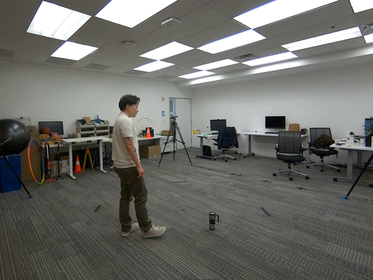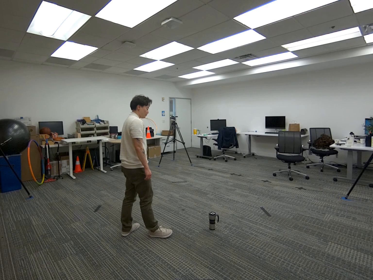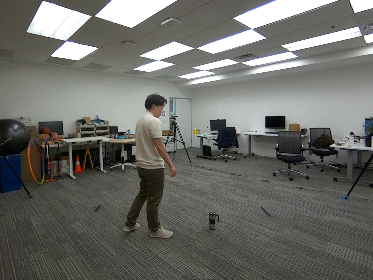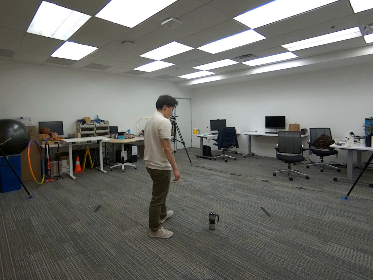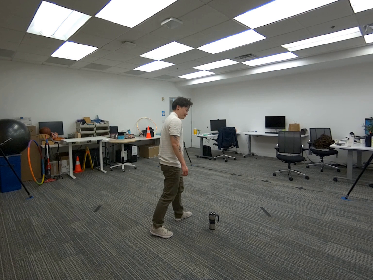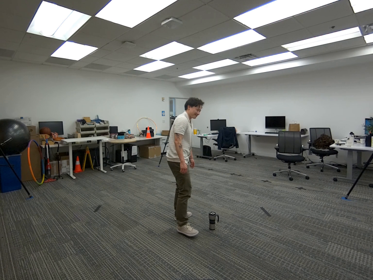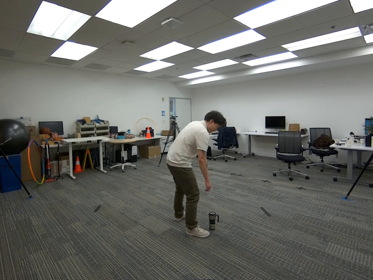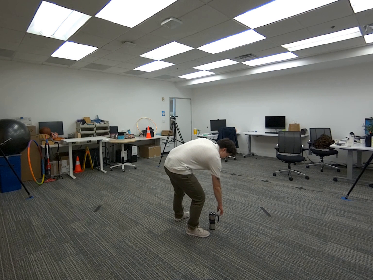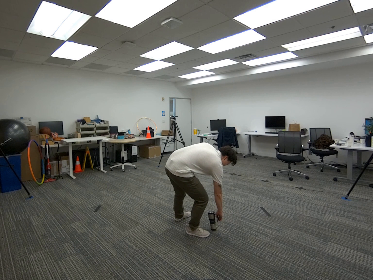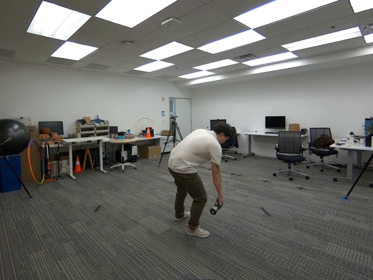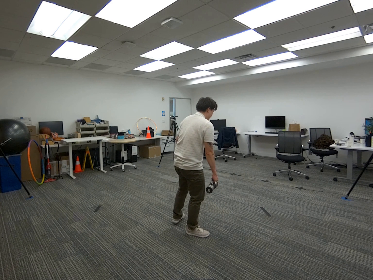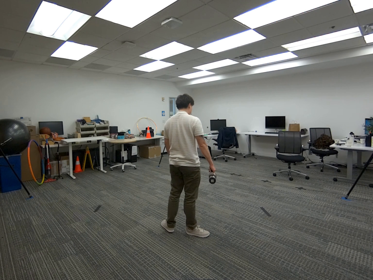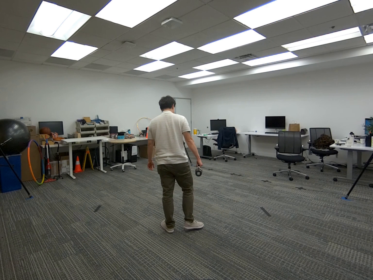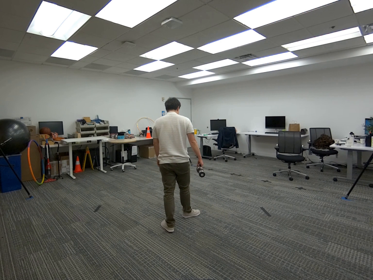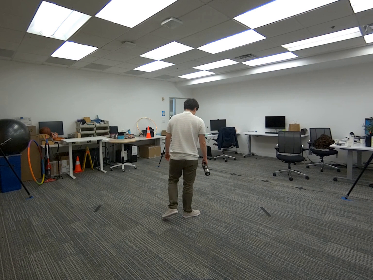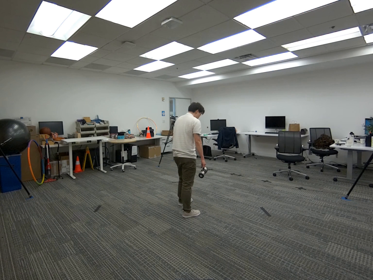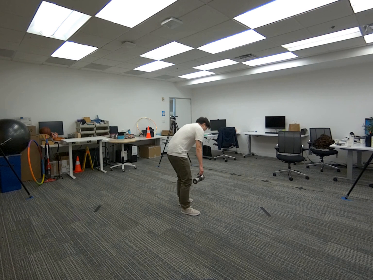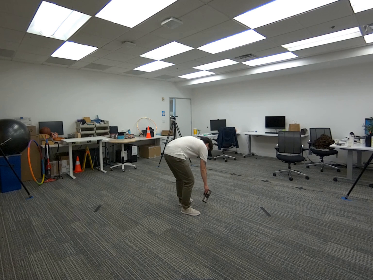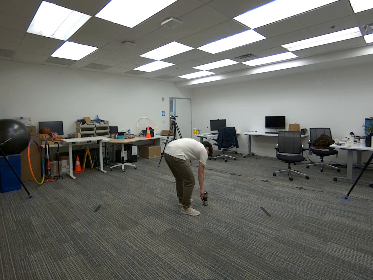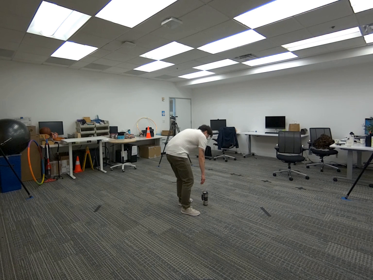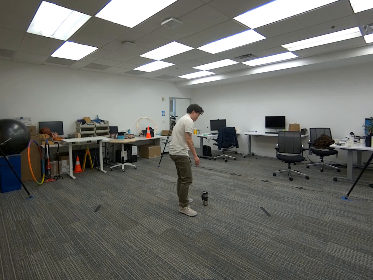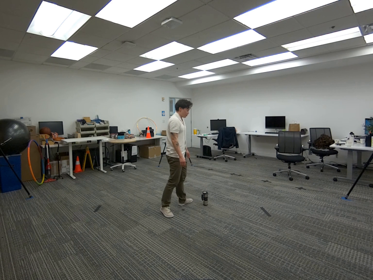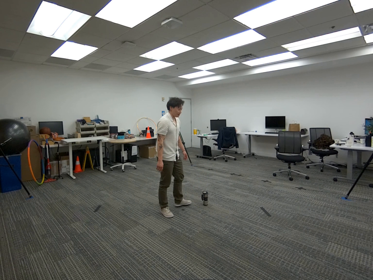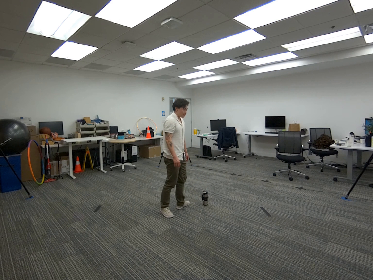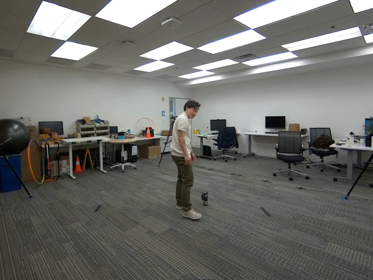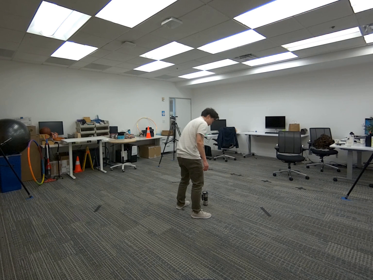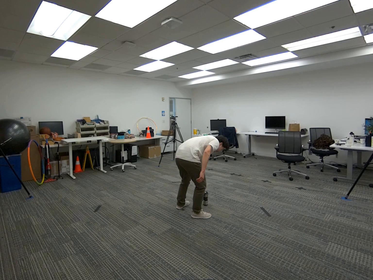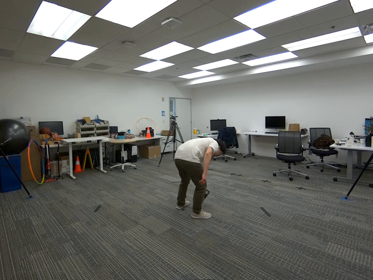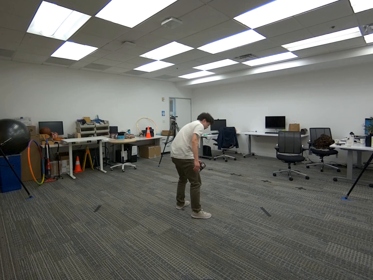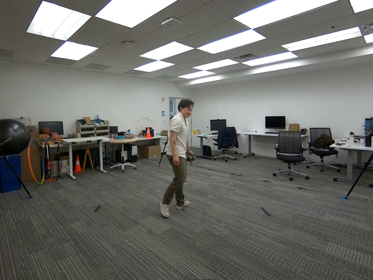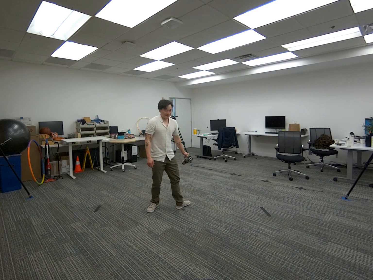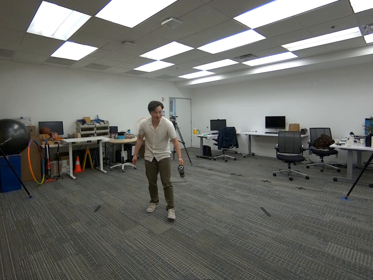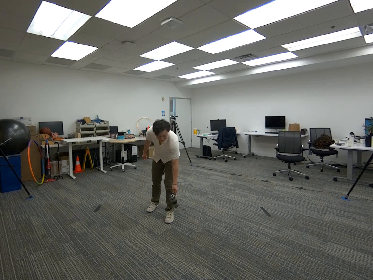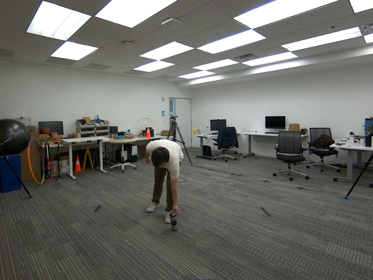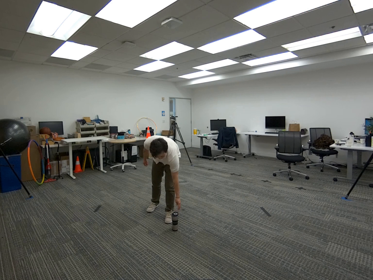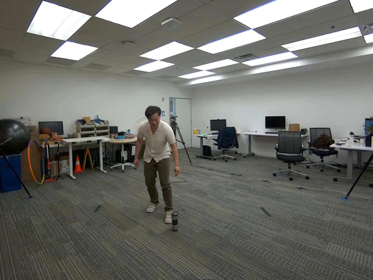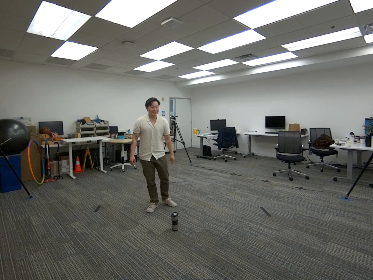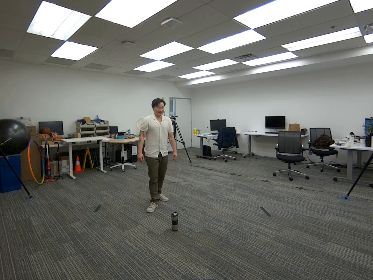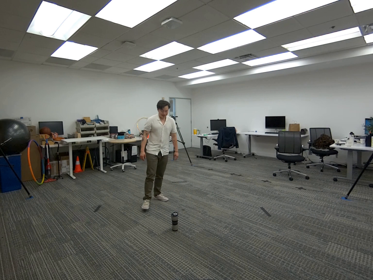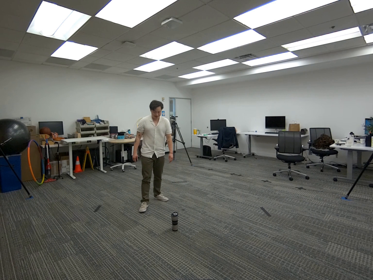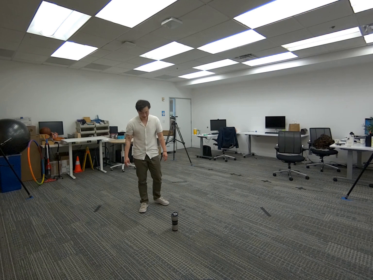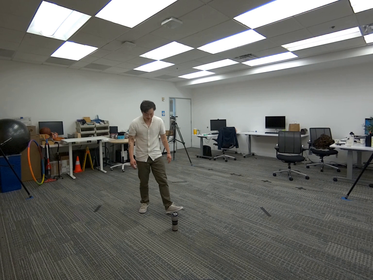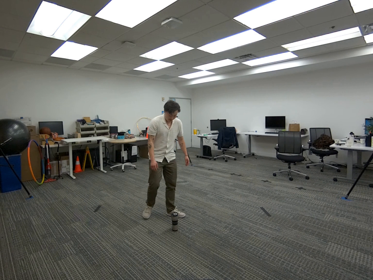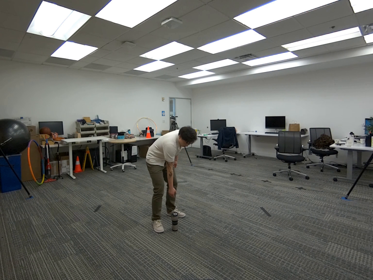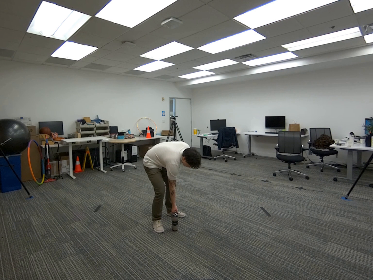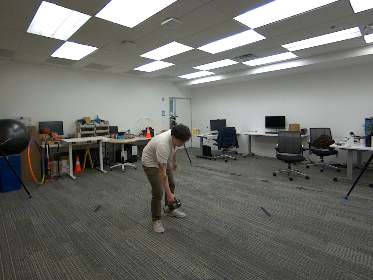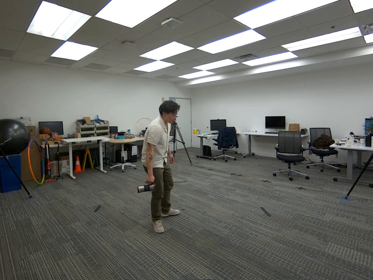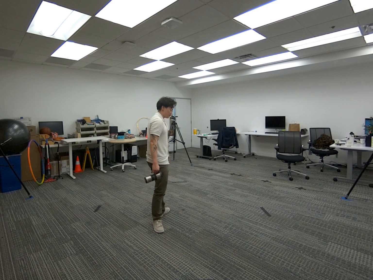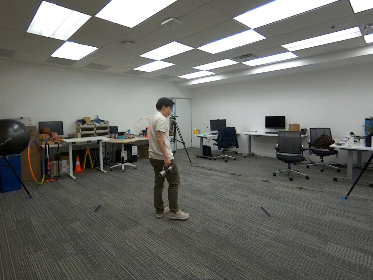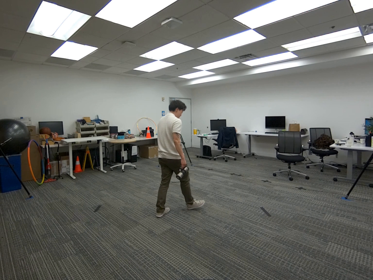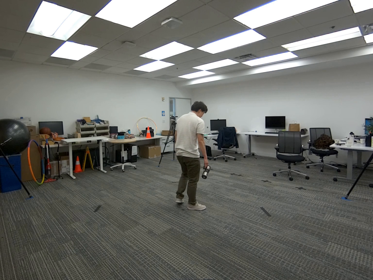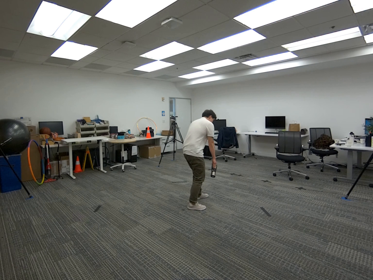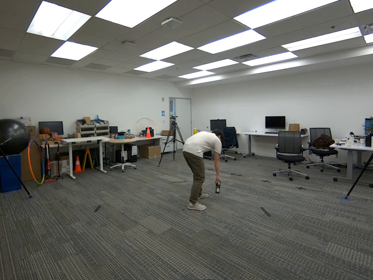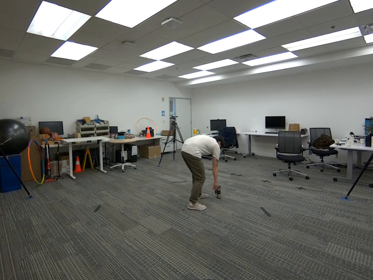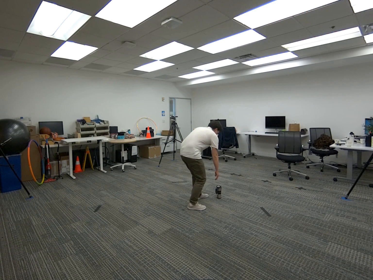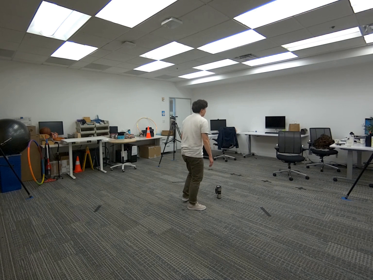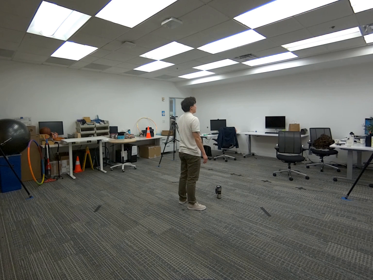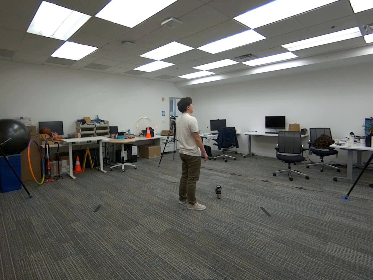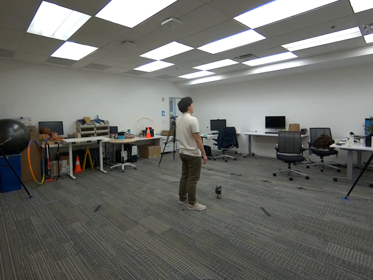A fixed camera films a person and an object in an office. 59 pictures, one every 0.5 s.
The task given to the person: Walk to the coffee mug on the ground, lift it by the handle with your right hand and set it down, then repeat with your left, alternating a few times before leaving it on the ground.
